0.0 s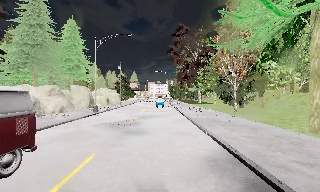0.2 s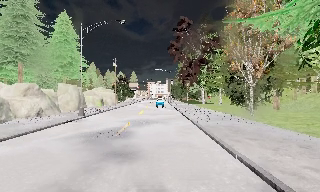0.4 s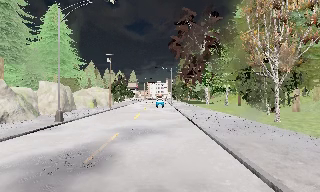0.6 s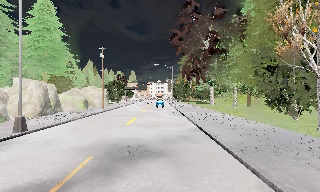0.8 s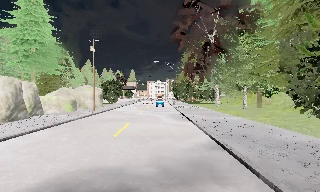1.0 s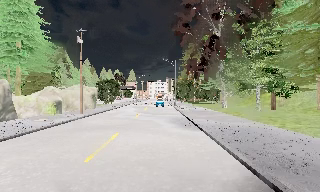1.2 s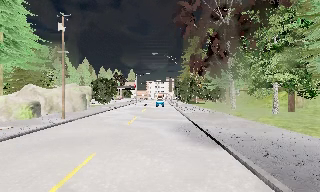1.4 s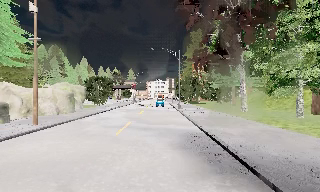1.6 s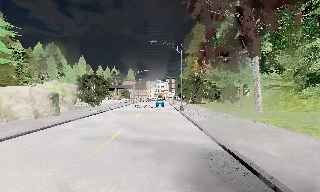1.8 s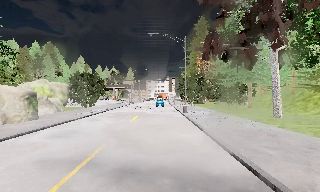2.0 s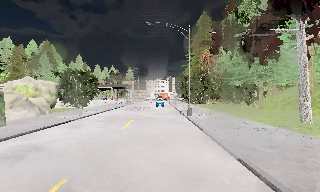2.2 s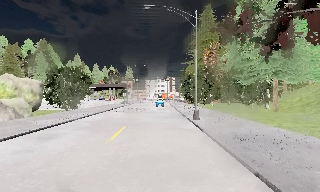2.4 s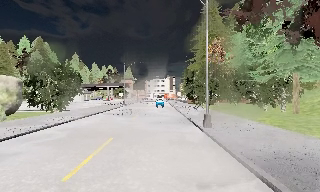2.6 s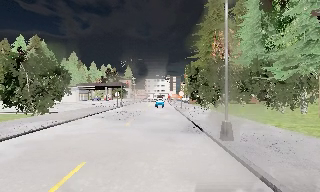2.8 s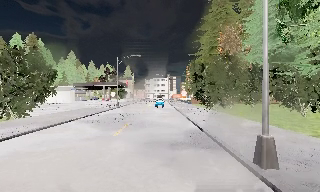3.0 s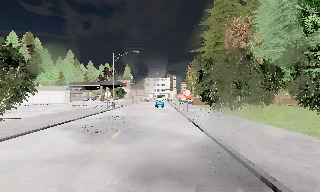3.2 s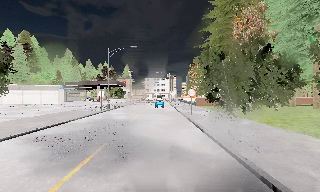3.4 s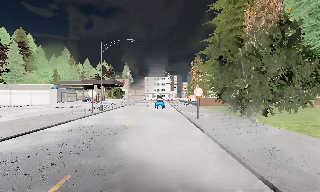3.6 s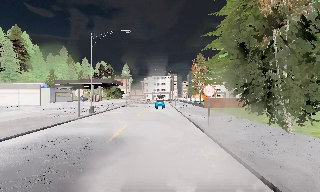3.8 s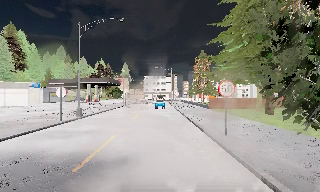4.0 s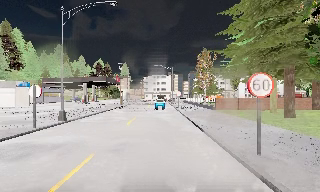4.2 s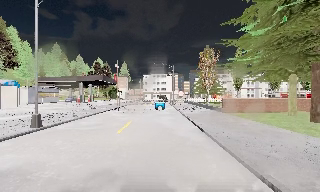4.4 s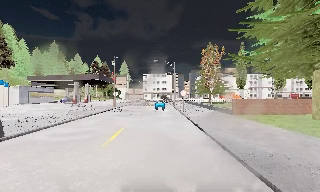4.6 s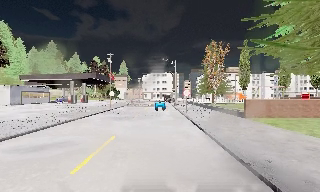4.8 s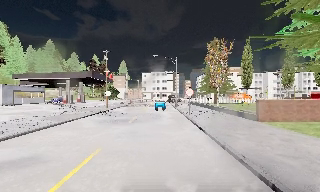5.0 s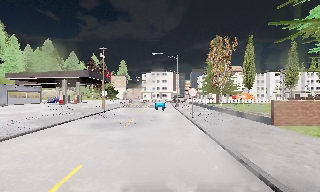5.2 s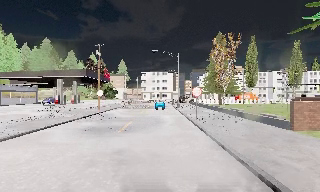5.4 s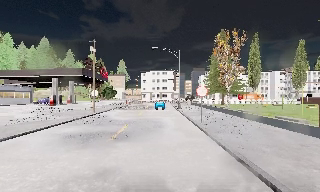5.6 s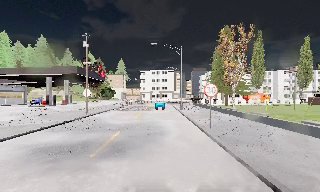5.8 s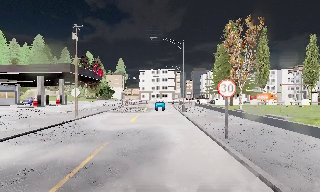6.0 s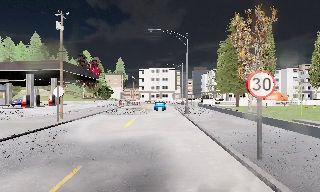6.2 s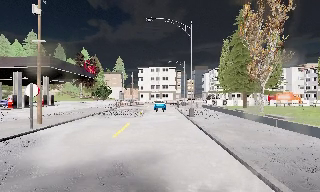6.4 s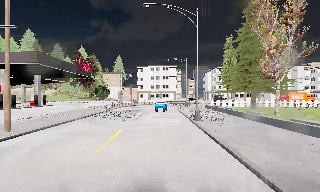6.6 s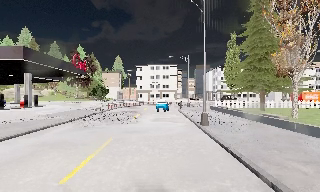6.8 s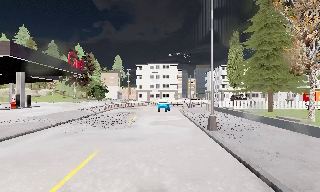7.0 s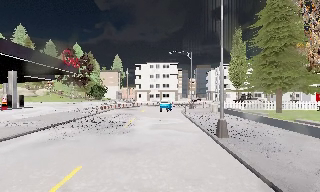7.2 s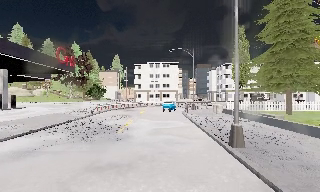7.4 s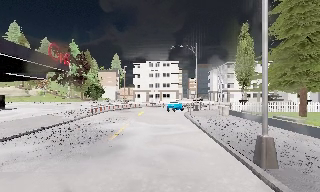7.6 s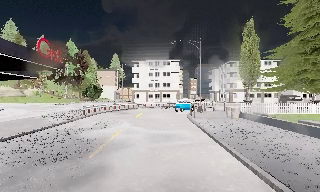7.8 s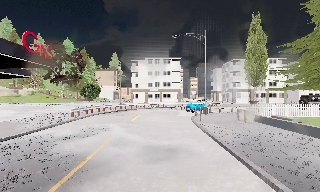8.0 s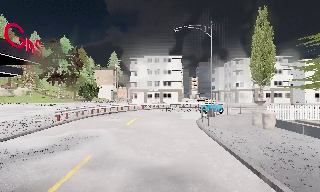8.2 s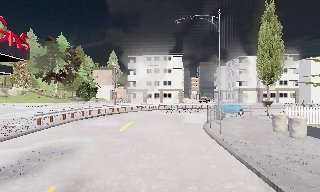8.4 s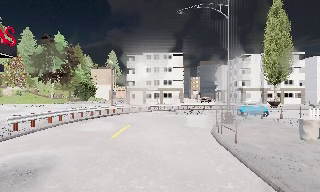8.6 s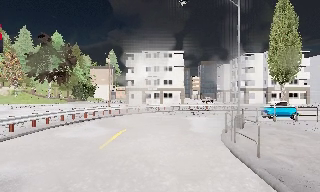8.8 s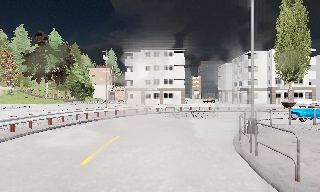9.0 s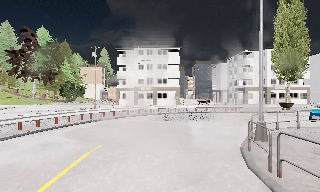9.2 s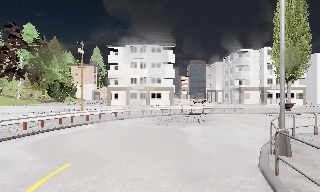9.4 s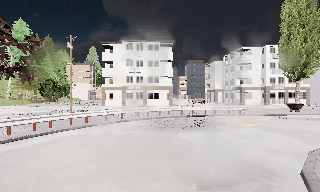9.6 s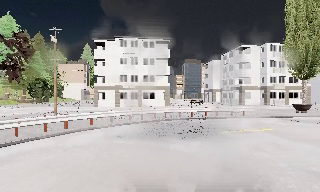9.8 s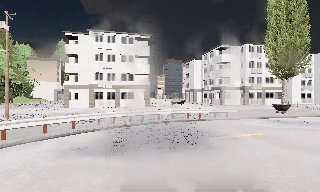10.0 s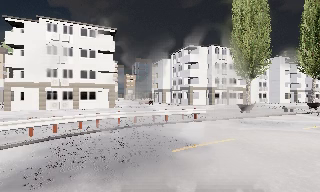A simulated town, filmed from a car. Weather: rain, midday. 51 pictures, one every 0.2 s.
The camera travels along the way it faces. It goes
forward.
0.0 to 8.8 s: The camera travels forward, about 90 m, so what stands in front looms larger. It loses speed.
8.8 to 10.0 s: The scene slides to the left, as the camera pans about 25 degrees to its right. It travels forward, about 9 m, so what stands in front looms larger.
The film runs forward here.
